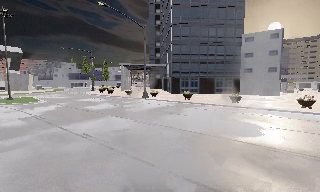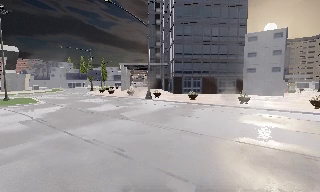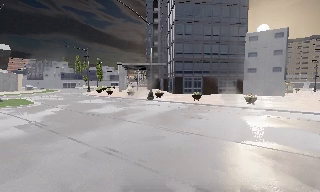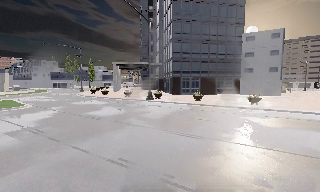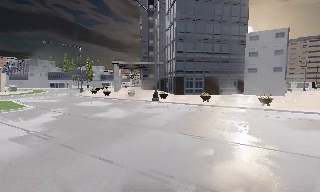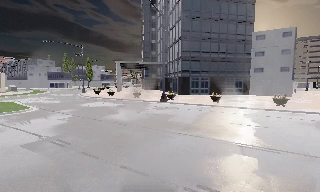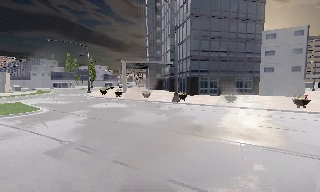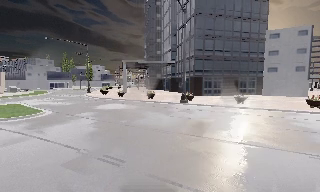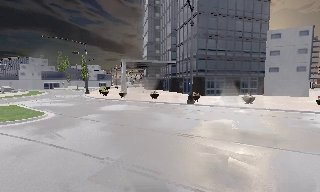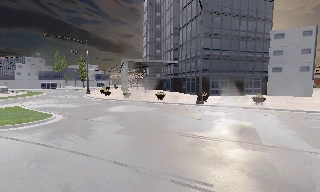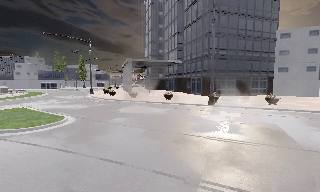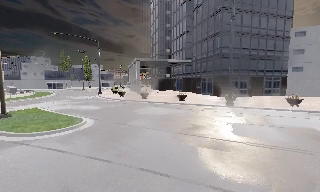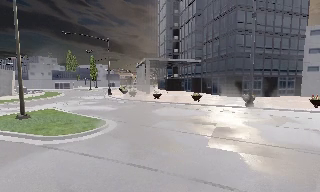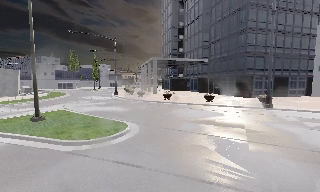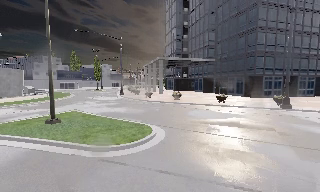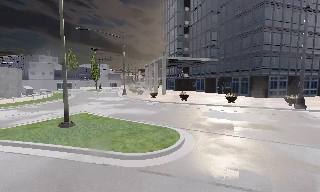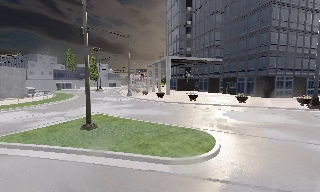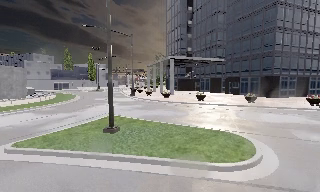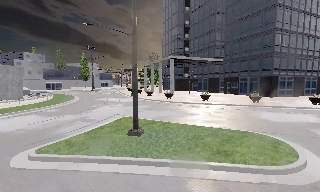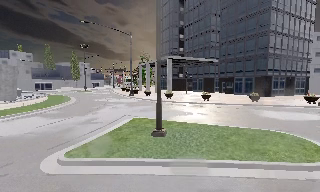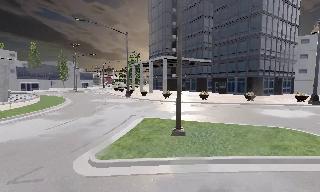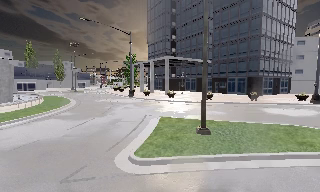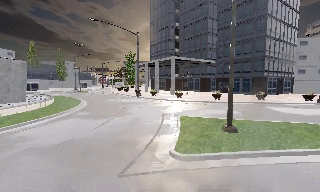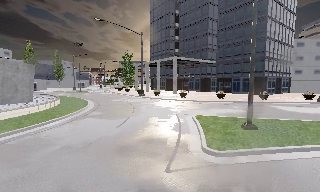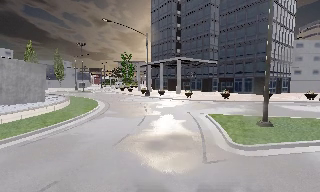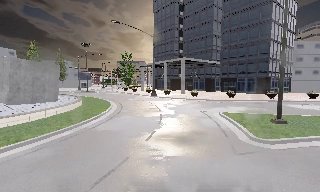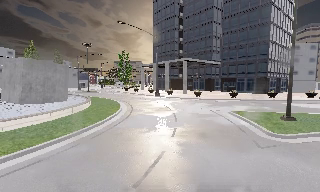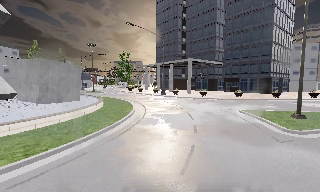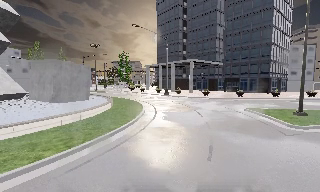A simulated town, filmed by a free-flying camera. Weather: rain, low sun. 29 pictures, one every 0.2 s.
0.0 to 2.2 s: The camera pans to its right, which is clockwise from overhead, by about 10 degrees. It travels to its left and forward, about 15 m, so close, fixed things drift to the right.
2.2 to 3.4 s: The camera travels to its left, about 9 m, so close, fixed things drift to the right.
3.4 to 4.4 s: The camera pans to its right, which is clockwise from overhead, by about 15 degrees. It travels to its left, about 8 m, so close, fixed things drift to the right.
4.4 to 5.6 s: The camera travels to its left, about 8 m, so close, fixed things drift to the right.
The film runs backward here.
